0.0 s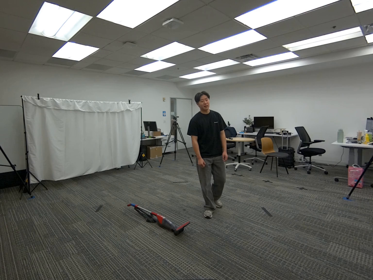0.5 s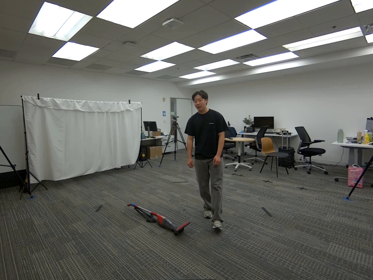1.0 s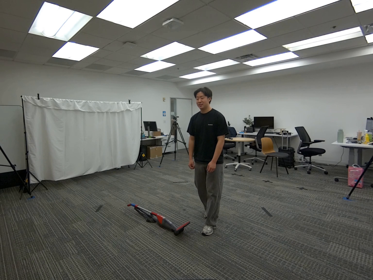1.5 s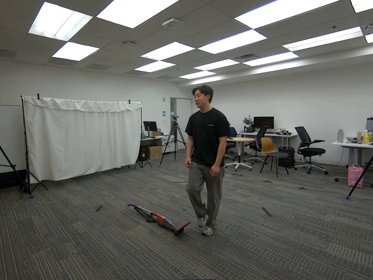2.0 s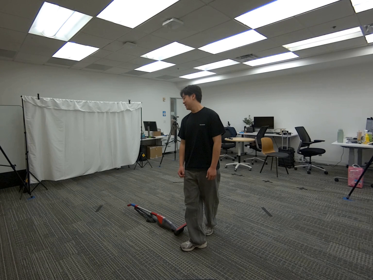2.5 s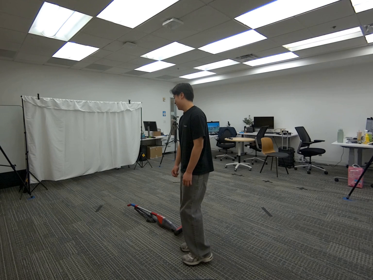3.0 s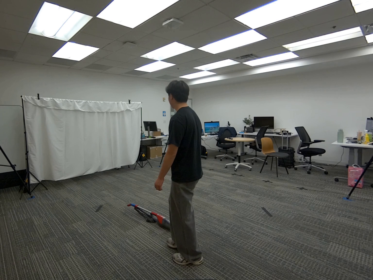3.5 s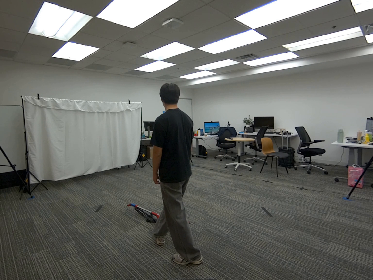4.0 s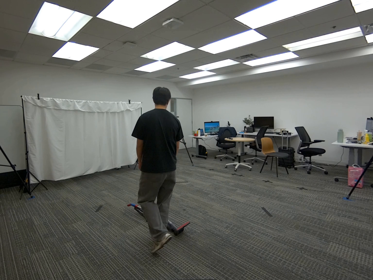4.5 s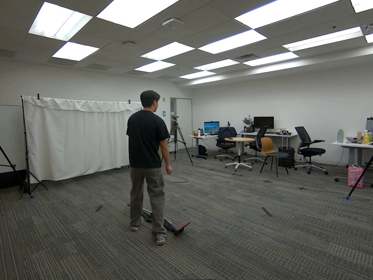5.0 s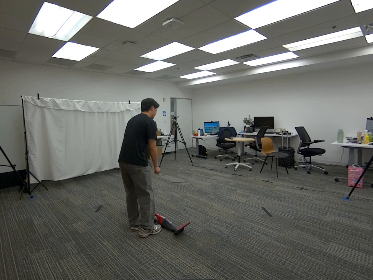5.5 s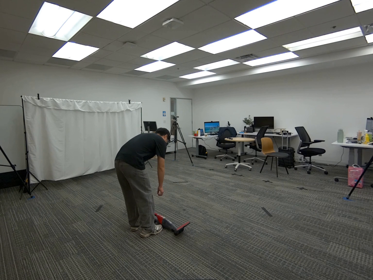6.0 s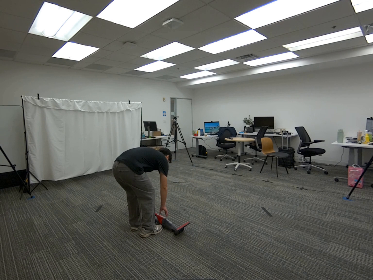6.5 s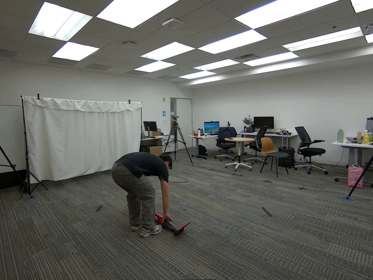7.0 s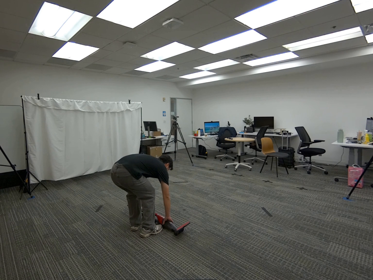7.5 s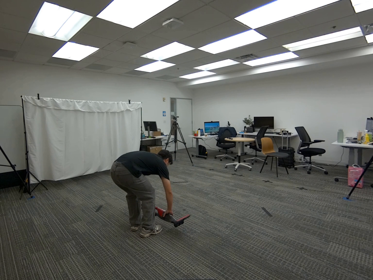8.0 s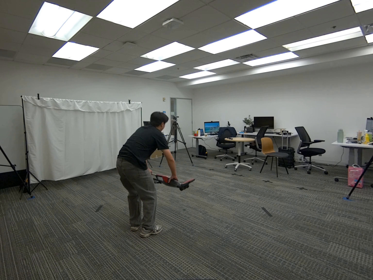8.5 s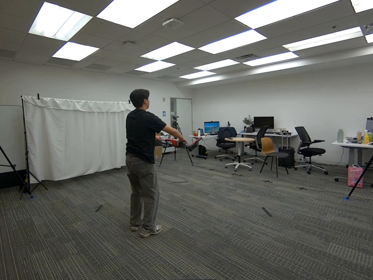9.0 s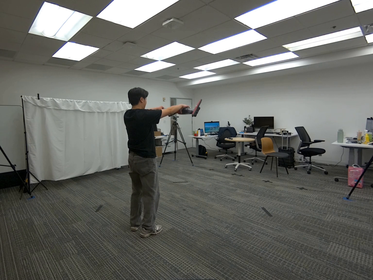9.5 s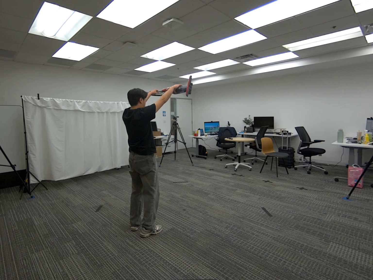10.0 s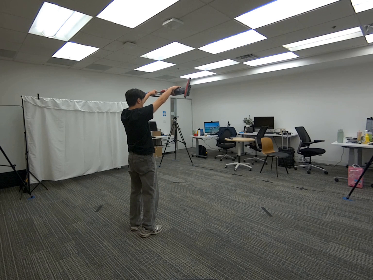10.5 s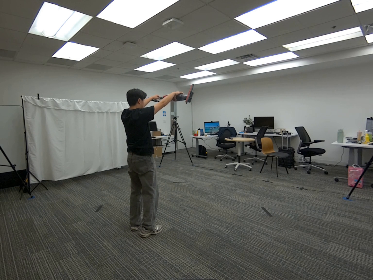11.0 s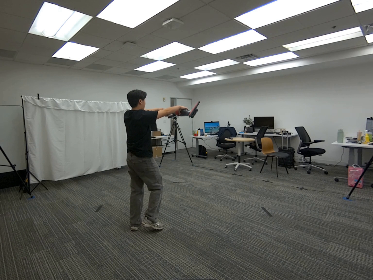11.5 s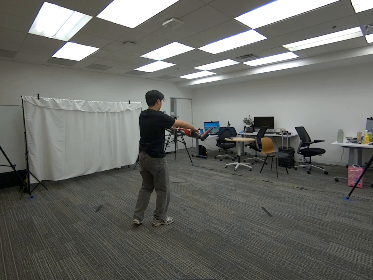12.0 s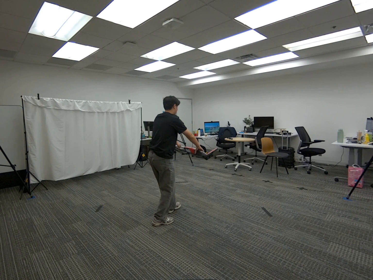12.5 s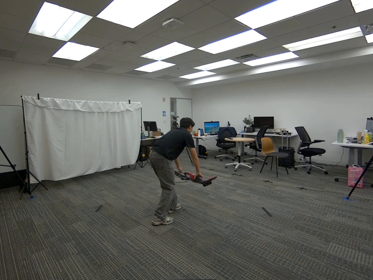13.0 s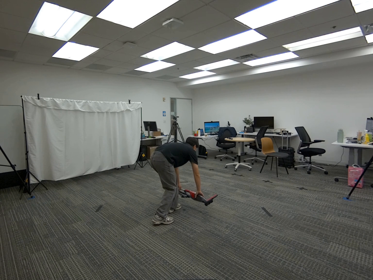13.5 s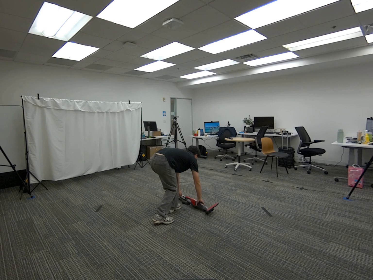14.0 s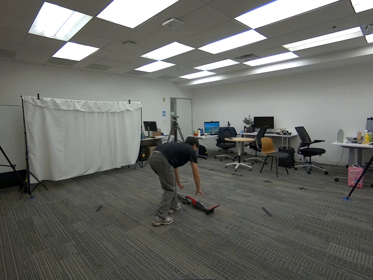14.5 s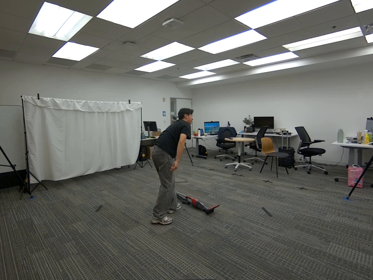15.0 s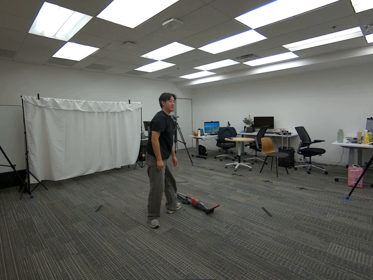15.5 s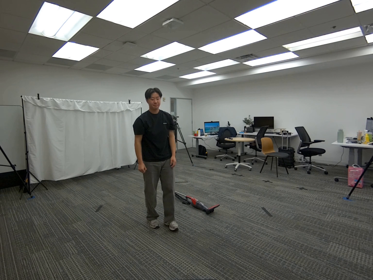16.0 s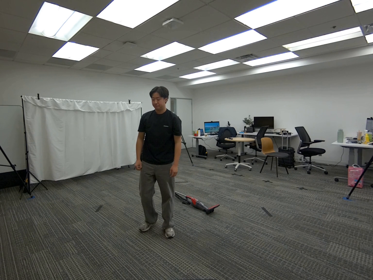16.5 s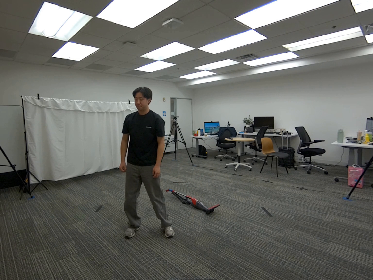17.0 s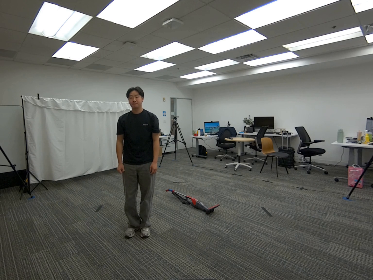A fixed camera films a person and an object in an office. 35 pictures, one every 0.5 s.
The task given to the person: Walk over to the vacuum on the floor and pick up the vacuum with both hands so that it is horizontal to your body. Raise the vacuum up high keeping it horizontal and then place the vacuum on the floor also horizontally.
